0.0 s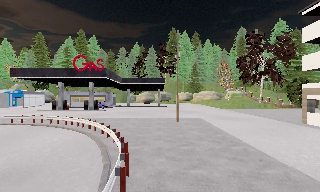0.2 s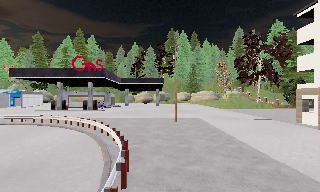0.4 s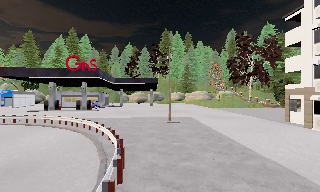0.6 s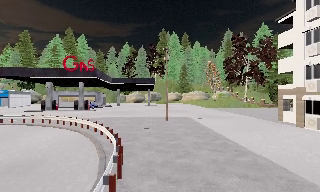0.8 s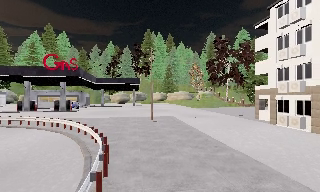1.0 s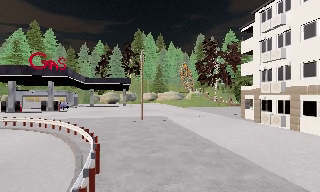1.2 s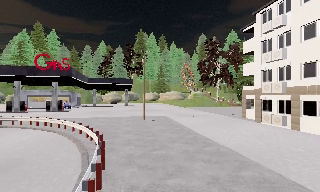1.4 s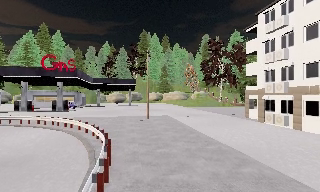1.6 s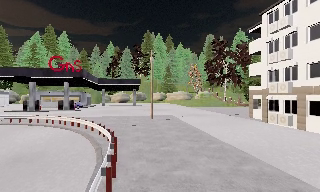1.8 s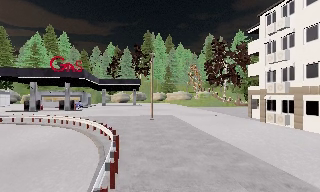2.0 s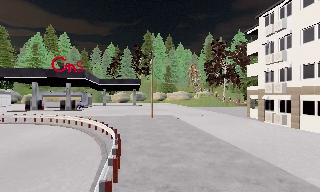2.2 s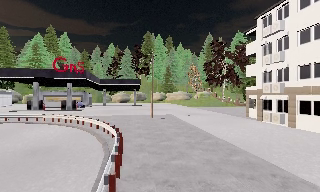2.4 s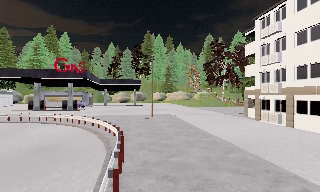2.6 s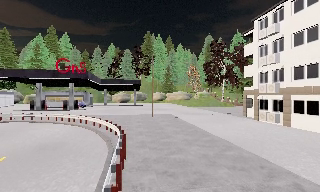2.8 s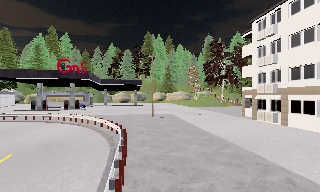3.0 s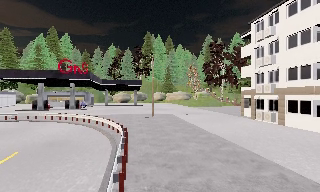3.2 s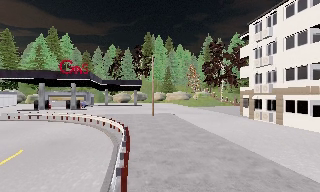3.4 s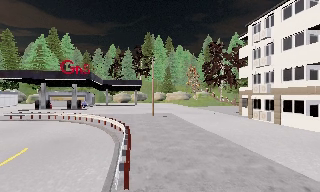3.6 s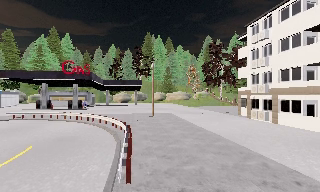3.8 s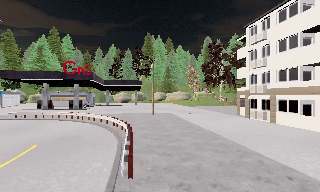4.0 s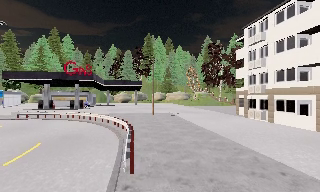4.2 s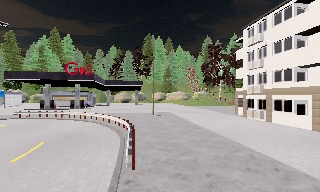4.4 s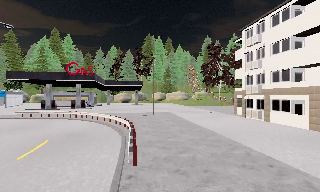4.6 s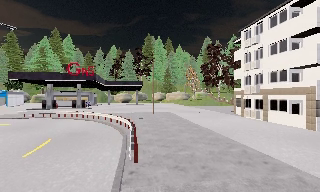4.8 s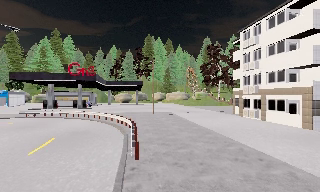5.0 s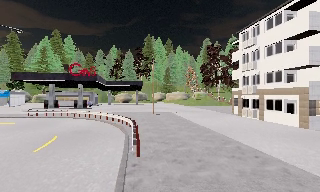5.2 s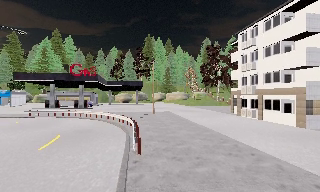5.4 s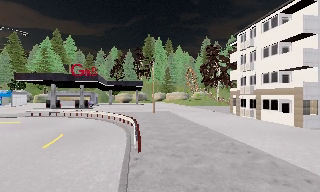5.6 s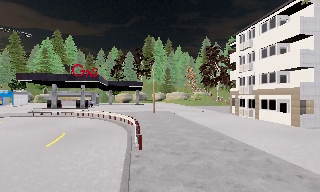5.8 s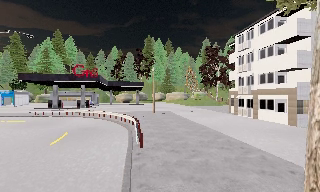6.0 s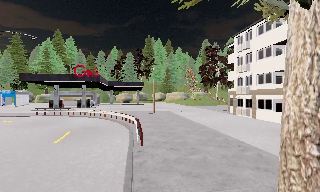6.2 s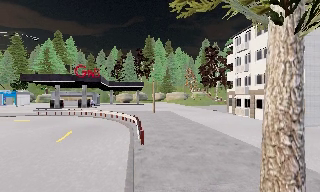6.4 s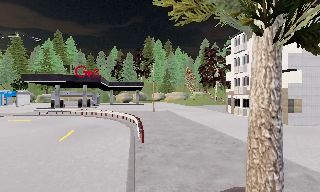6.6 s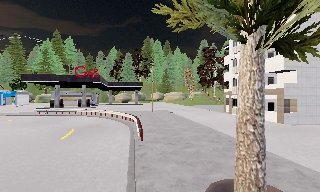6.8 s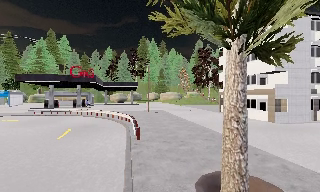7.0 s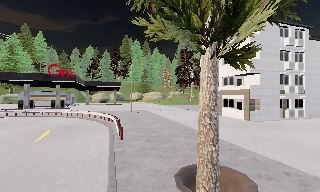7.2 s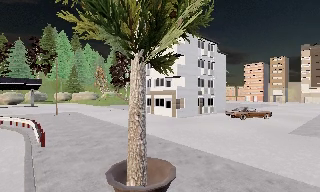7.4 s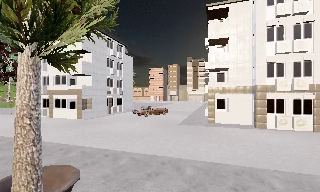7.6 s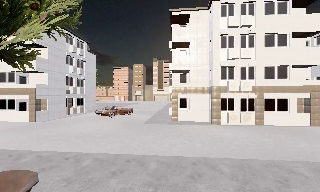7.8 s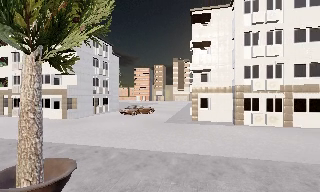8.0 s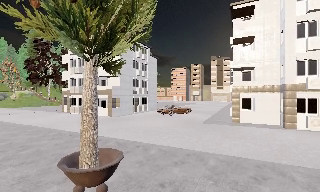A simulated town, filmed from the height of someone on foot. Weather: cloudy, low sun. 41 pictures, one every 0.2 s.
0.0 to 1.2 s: The camera swings to its right by about 10 degrees, and the scene slides to the left. It travels backward, about 1.5 m, so what stands in front gets smaller.
1.2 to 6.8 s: The camera travels backward, about 8 m, so what stands in front gets smaller.
6.8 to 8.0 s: The scene slides to the left, as the camera pans about 50 degrees to its right. It travels backward, about 1.5 m.
The film runs backward here.
